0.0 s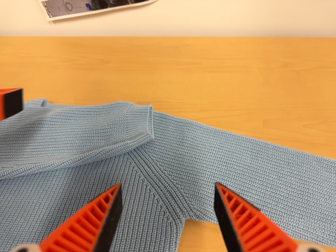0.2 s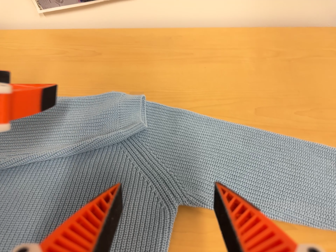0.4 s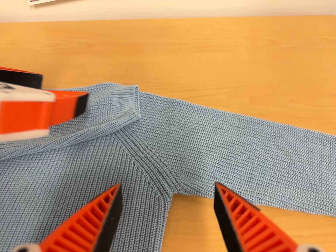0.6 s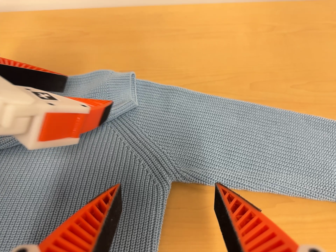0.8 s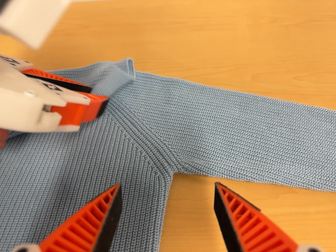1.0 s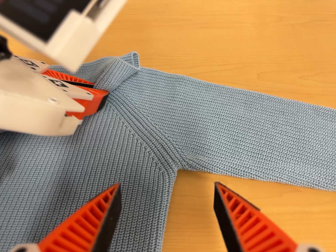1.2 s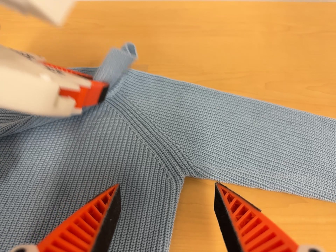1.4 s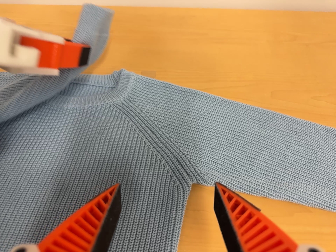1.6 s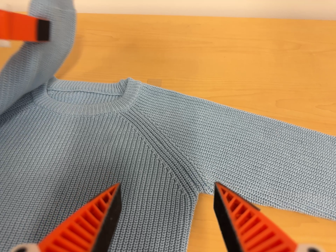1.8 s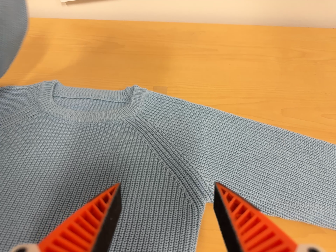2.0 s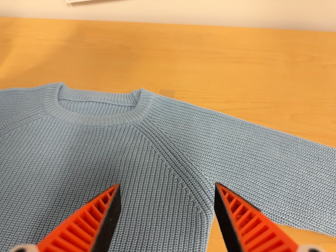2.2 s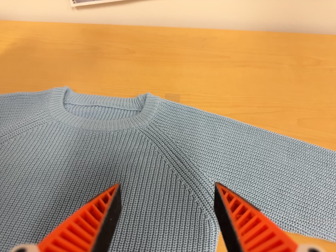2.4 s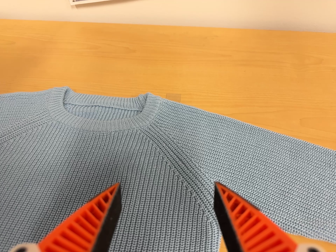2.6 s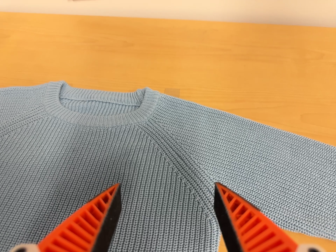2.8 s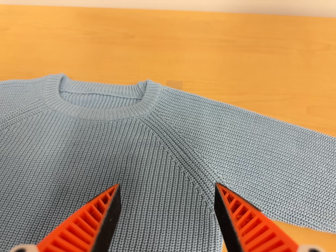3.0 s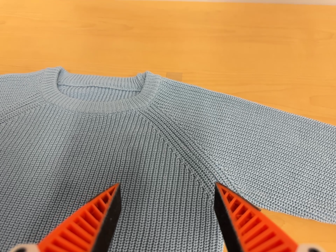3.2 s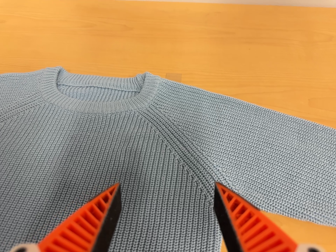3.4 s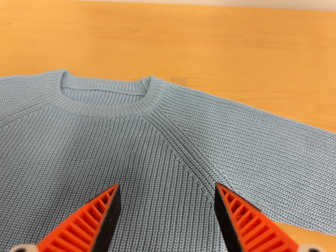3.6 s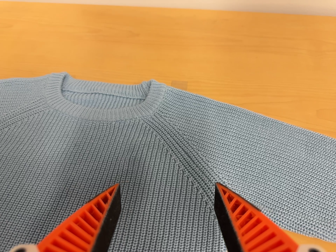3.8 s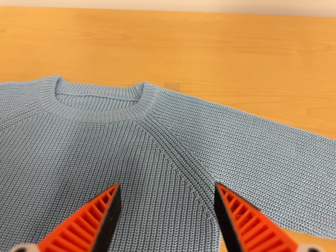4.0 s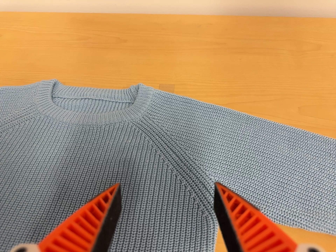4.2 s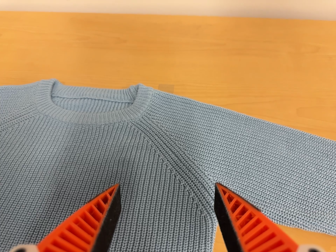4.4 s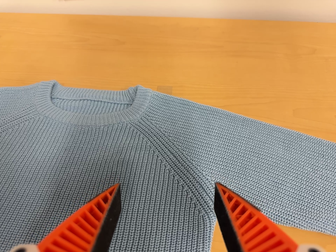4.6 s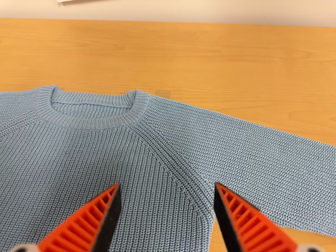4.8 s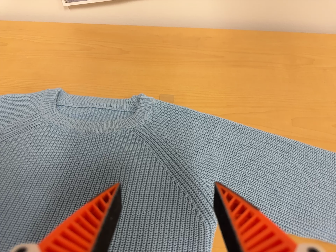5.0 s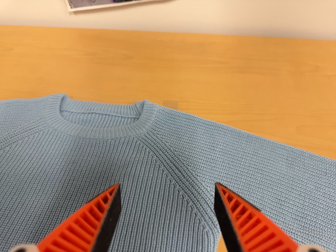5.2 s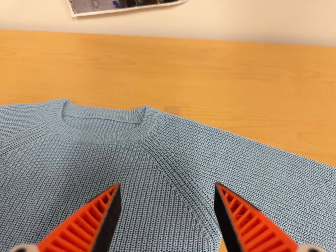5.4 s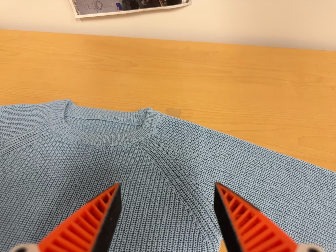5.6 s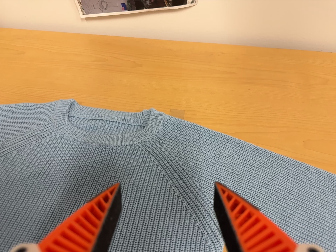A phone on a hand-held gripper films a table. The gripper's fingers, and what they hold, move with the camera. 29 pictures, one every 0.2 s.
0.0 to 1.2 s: The camera shifts only a little, or ends up much as it began.
1.2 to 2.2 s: The camera travels to its left, about 6 cm, so close, fixed things drift to the right.
2.2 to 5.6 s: The camera shifts only a little, or ends up much as it began.
The film runs backward here.
